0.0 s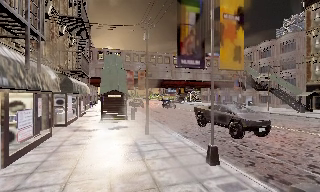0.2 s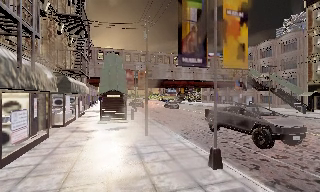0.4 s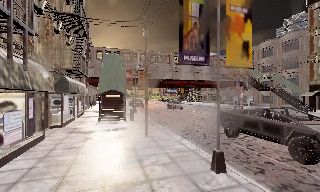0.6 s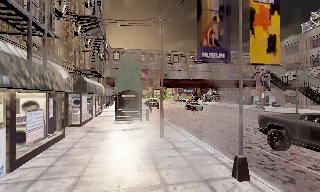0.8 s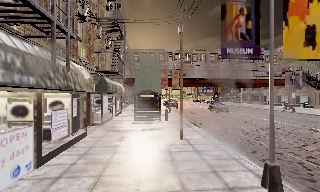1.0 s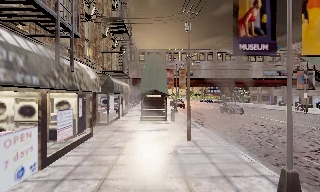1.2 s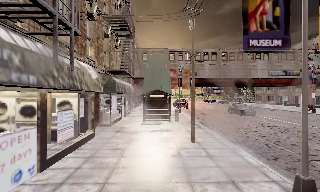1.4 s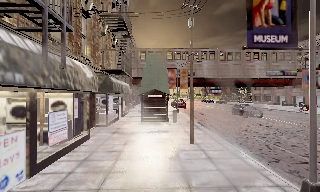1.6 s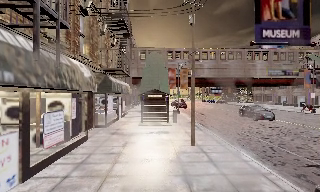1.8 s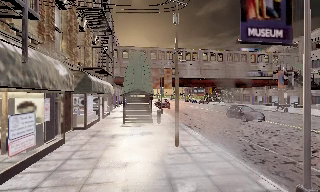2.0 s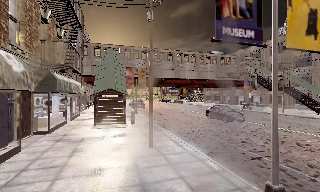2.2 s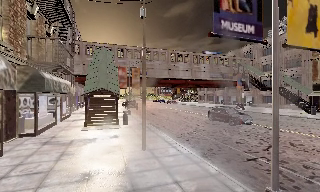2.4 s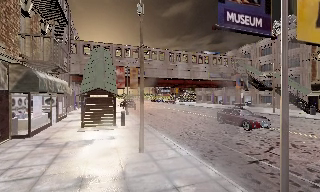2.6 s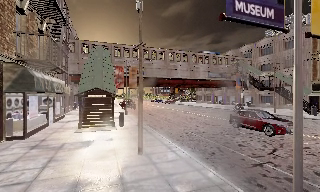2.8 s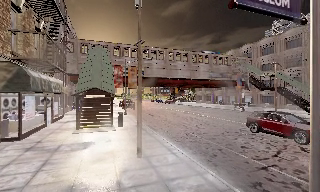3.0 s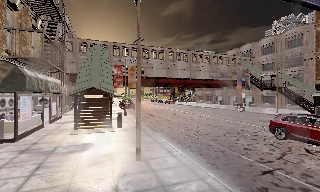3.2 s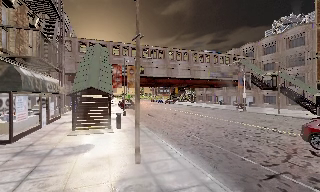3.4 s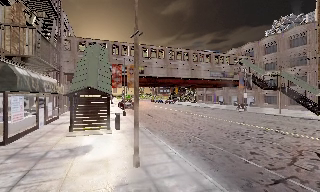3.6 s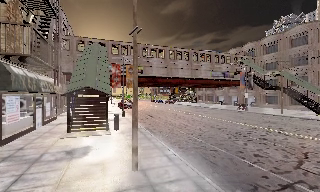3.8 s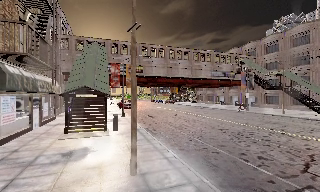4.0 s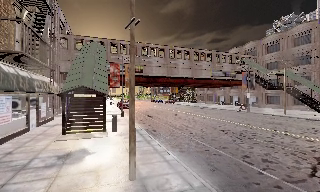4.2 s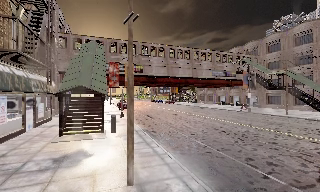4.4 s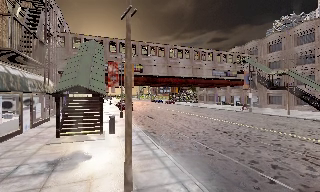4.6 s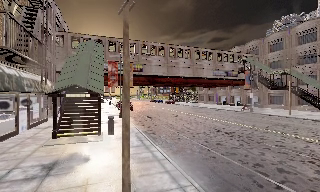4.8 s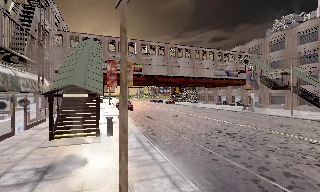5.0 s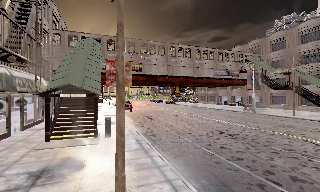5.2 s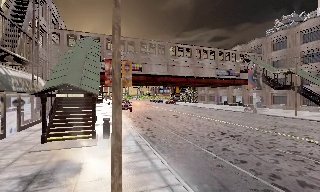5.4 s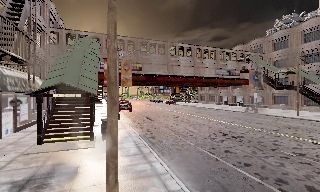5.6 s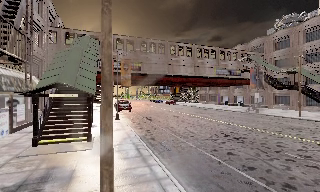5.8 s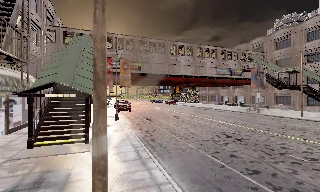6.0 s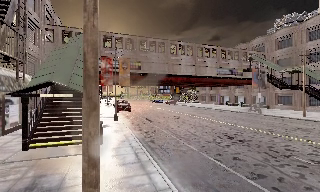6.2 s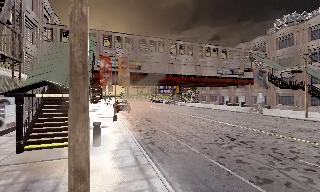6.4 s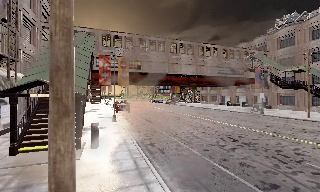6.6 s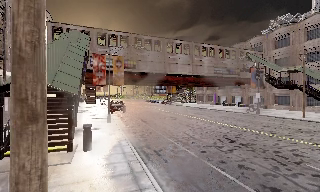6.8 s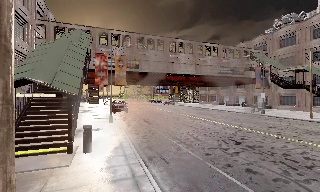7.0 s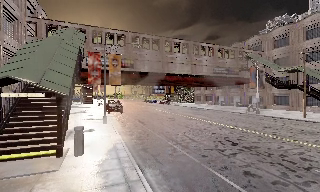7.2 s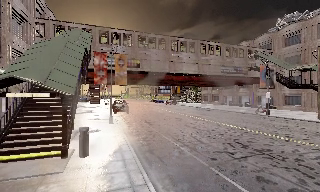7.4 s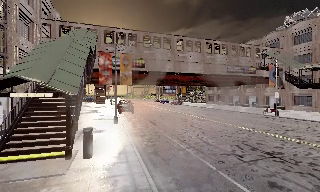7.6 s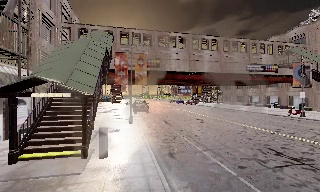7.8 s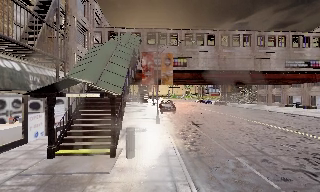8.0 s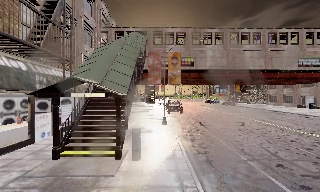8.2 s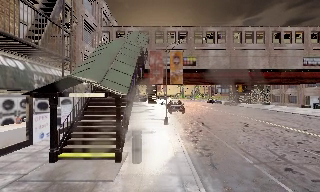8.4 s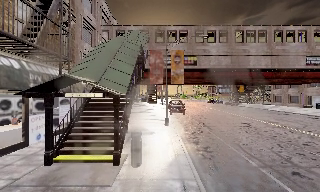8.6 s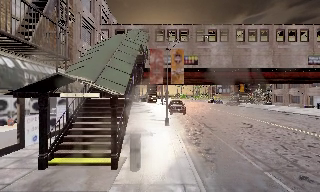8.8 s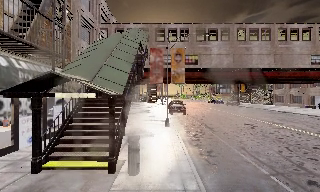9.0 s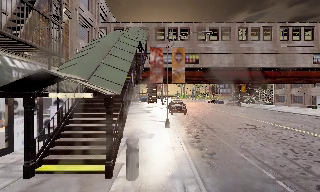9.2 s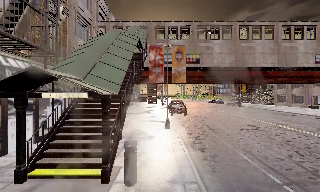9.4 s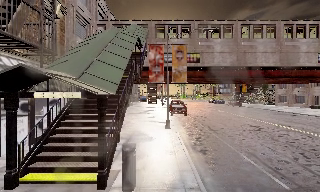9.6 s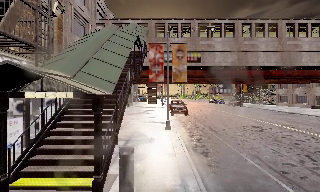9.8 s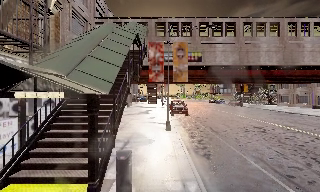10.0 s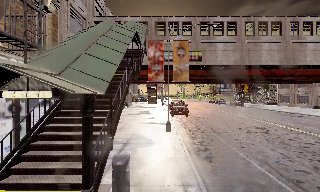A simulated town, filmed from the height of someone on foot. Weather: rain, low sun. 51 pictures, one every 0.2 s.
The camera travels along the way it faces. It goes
forward.
0.0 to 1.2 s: The camera swings to its left by about 15 degrees, and the scene slides to the right. It travels forward, about 1.5 m, so what stands in front looms larger.
1.2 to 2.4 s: The scene slides to the left, as the camera pans about 20 degrees to its right. It travels forward, about 1.5 m, so what stands in front looms larger.
2.4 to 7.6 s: The camera travels forward, about 7 m, so what stands in front looms larger.
7.6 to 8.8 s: The camera pans to its left, which is counterclockwise from overhead, by about 15 degrees. It travels forward, about 2 m, so what stands in front looms larger.
8.8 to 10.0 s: The camera travels forward, about 2 m, so what stands in front looms larger.
The film runs forward here.
